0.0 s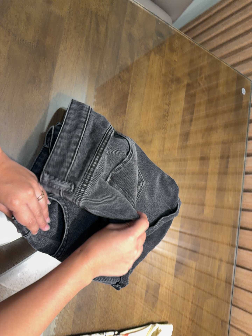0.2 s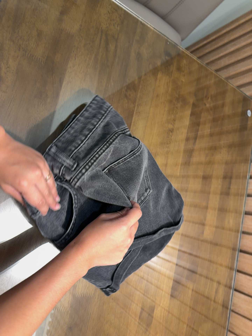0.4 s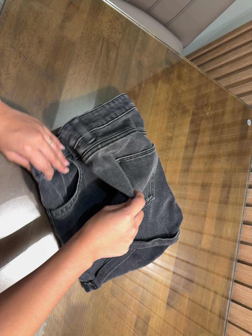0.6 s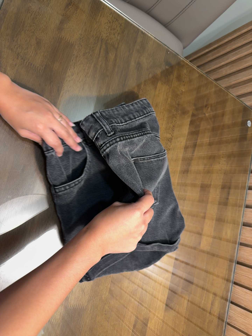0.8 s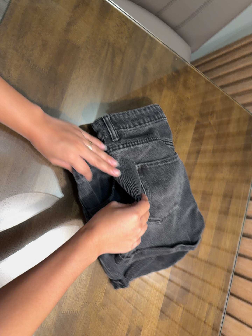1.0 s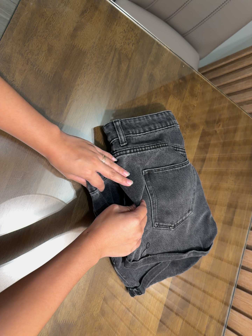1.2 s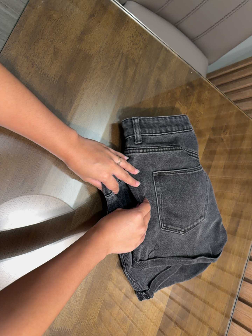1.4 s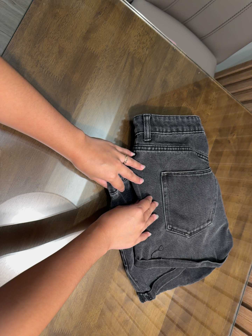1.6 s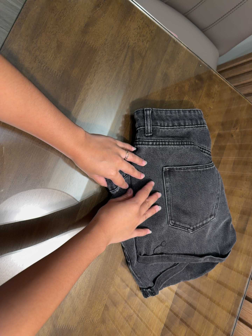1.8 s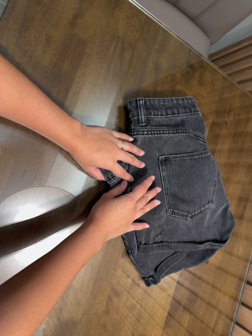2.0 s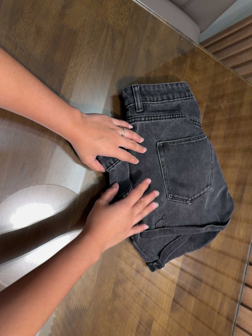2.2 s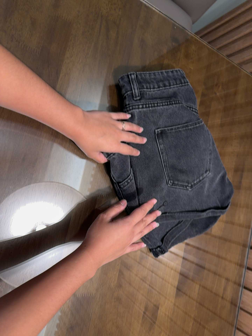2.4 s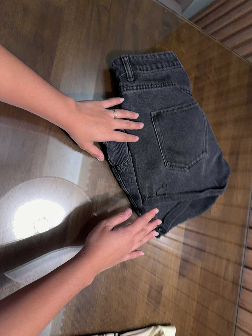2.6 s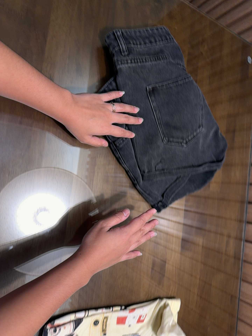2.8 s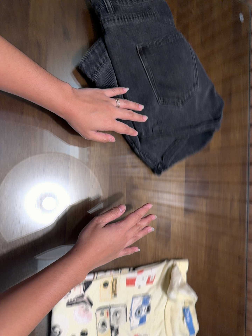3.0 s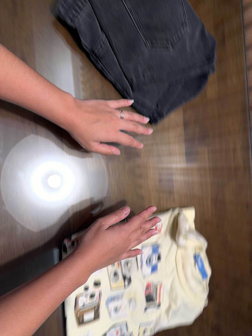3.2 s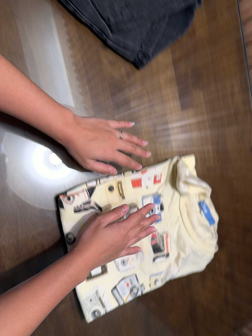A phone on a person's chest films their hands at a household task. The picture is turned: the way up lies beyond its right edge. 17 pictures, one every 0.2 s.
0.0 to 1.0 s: The camera travels toward the top of its view, about 7 cm, so close, fixed things drift downward. It rolls about its line of sight by about 10 degrees, and the scene rotates clockwise.
1.0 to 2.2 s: The camera shifts only a little, or ends up much as it began.
2.2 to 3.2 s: The camera travels toward the bottom of its view, about 24 cm, so close, fixed things drift upward. Its aim tips toward the bottom of its view by about 15 degrees, and the scene shifts upward. It rolls about its line of sight by about 25 degrees, and the scene rotates counterclockwise.
The film runs backward here.
